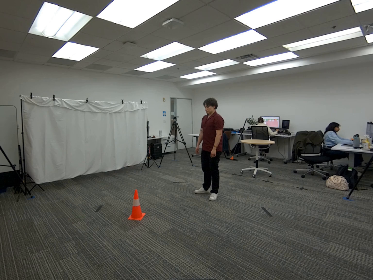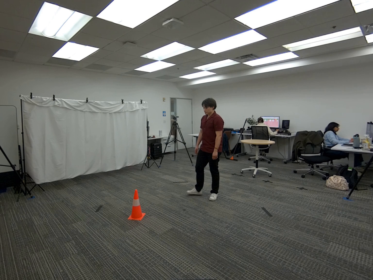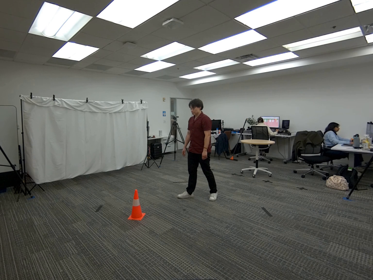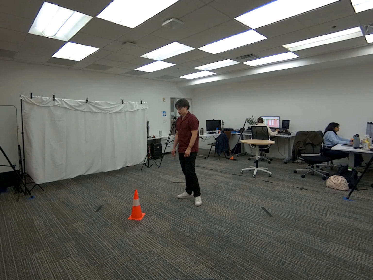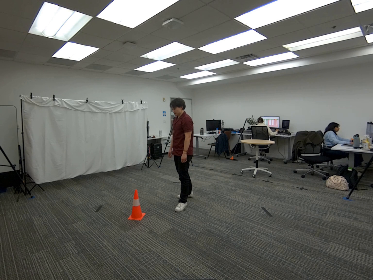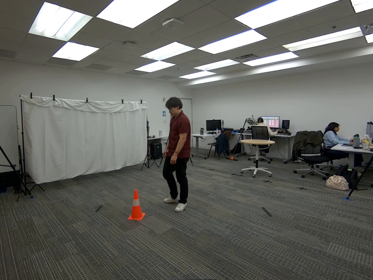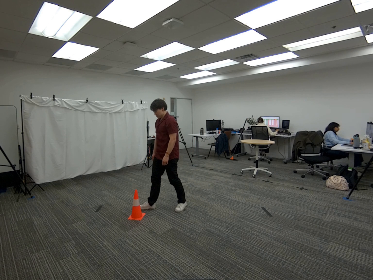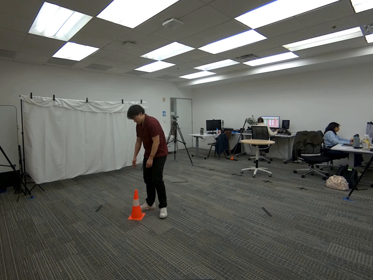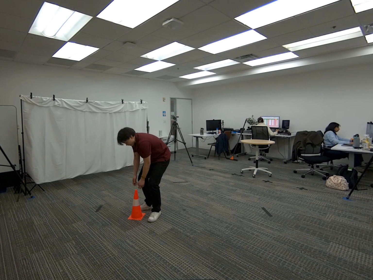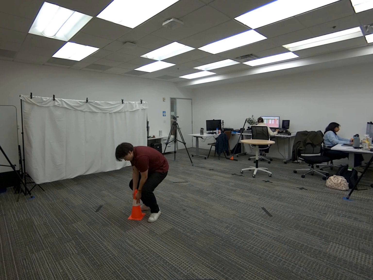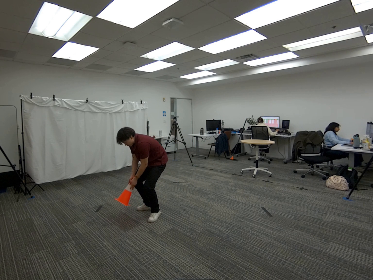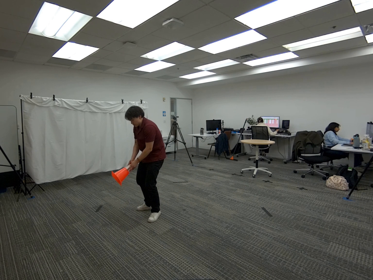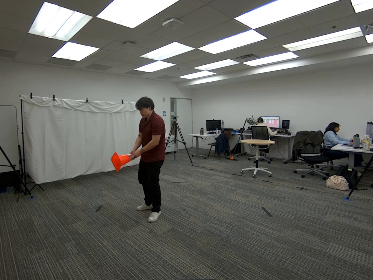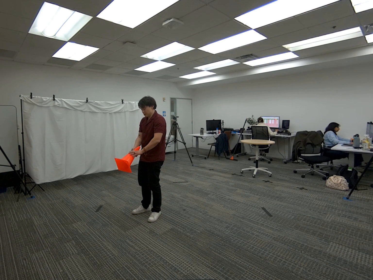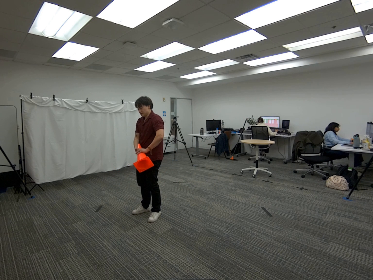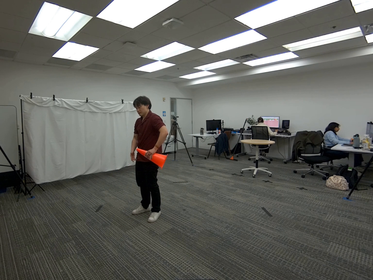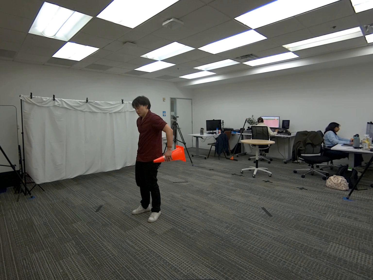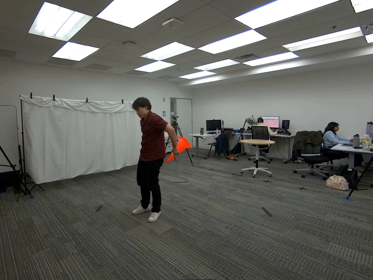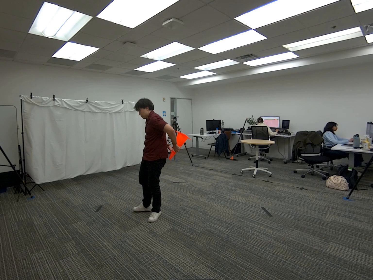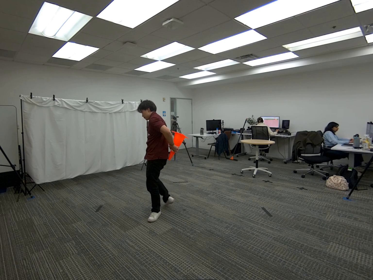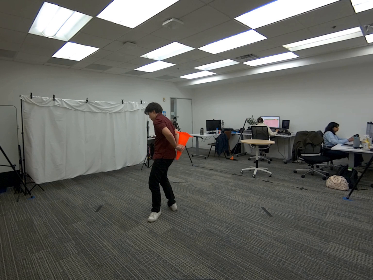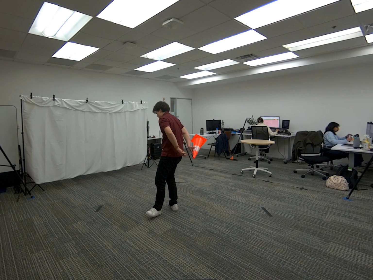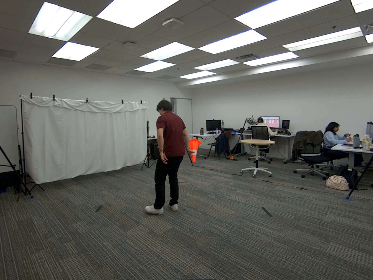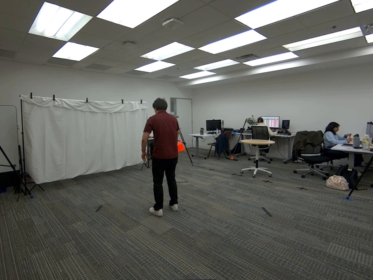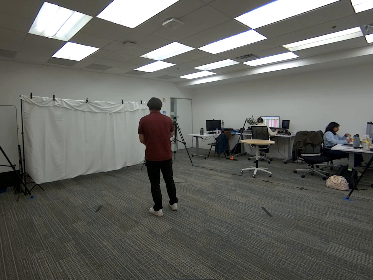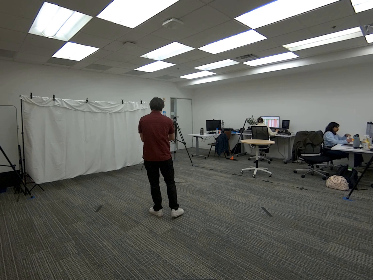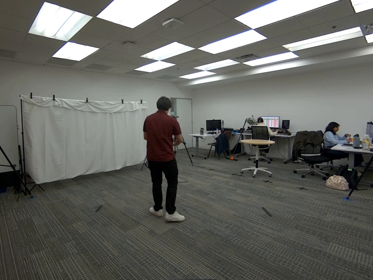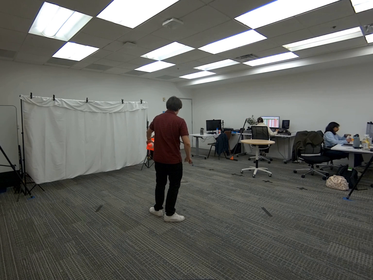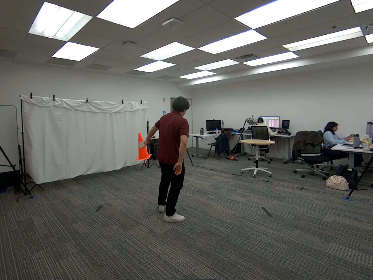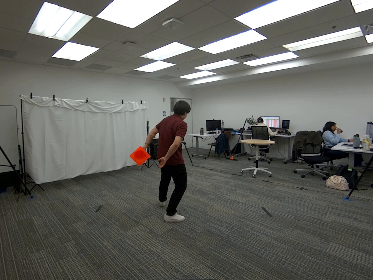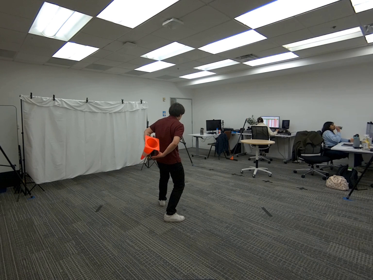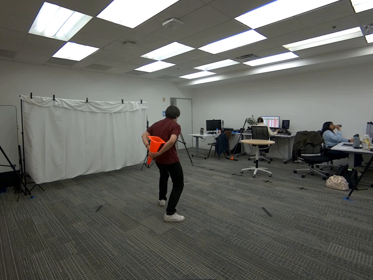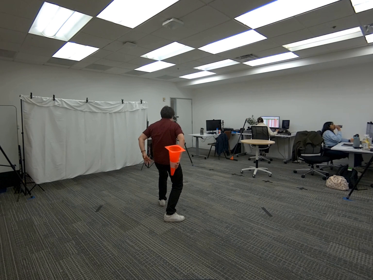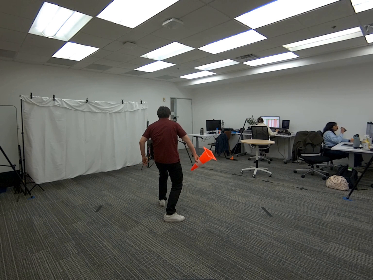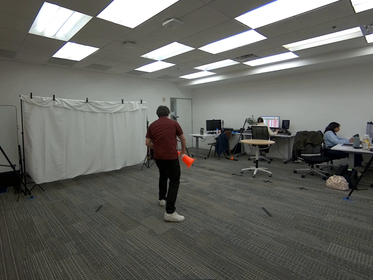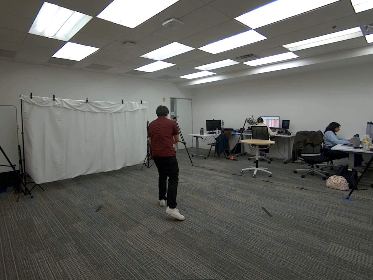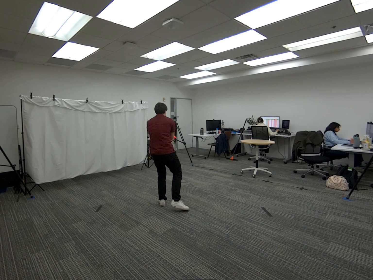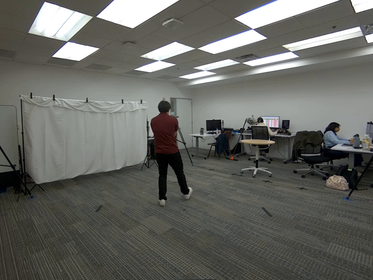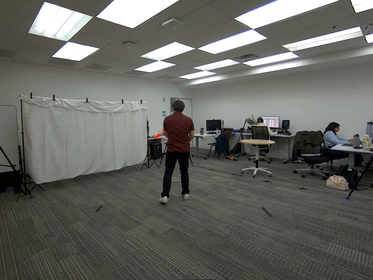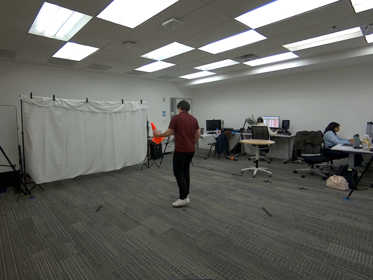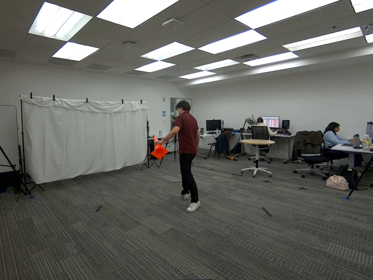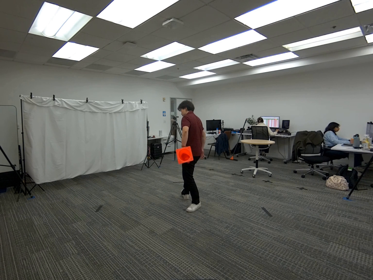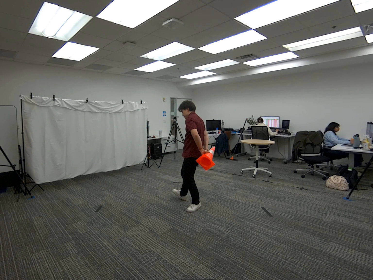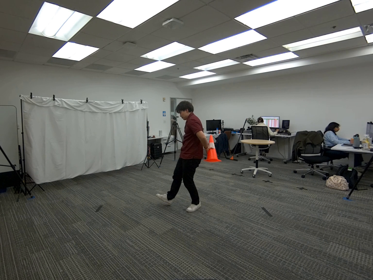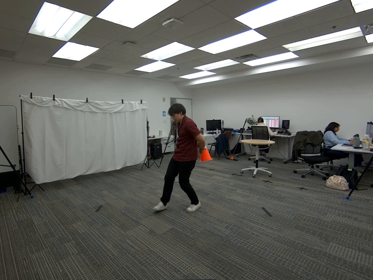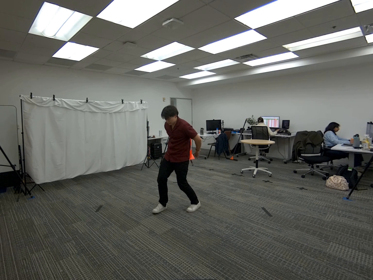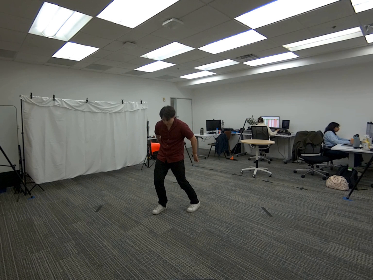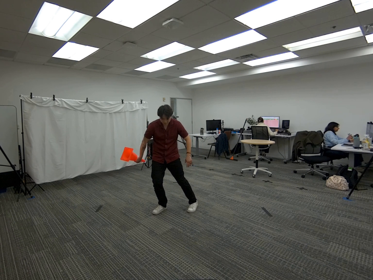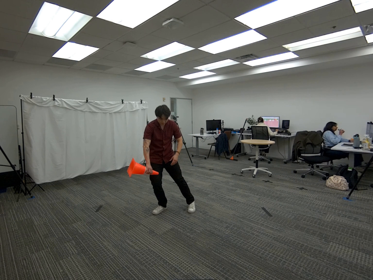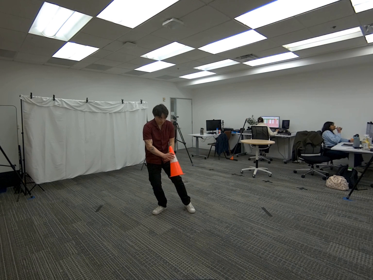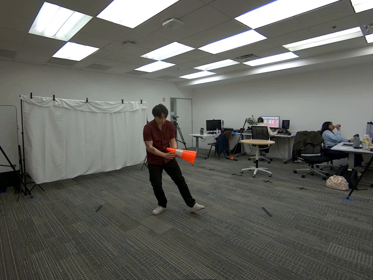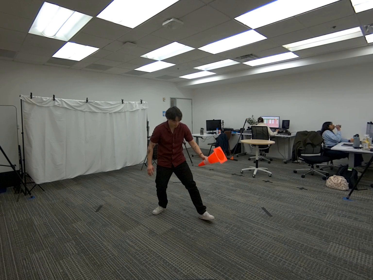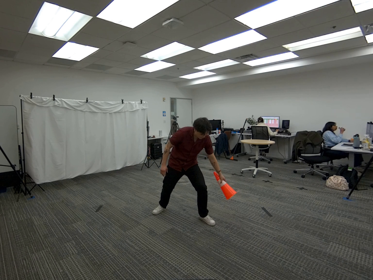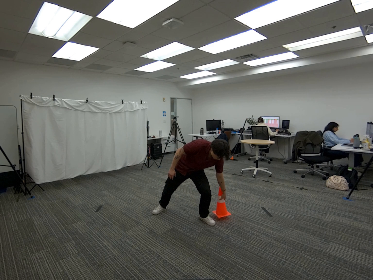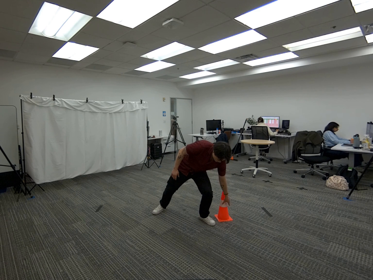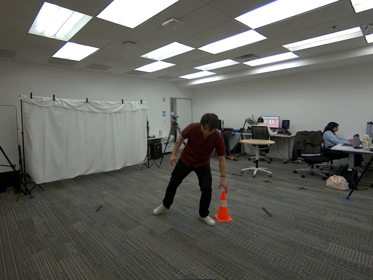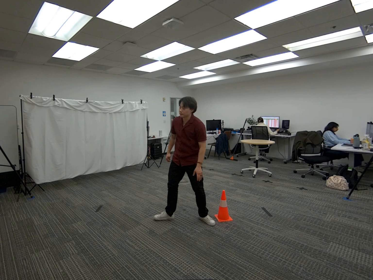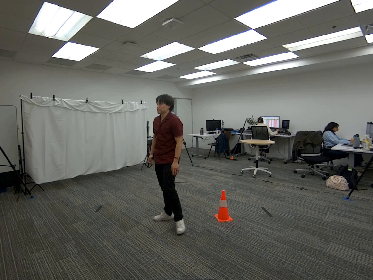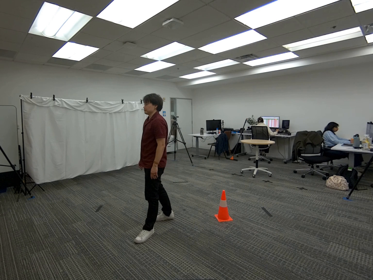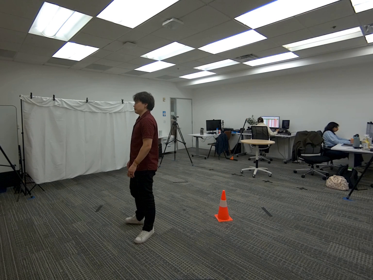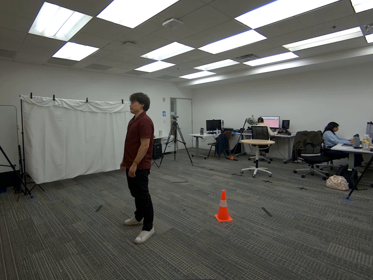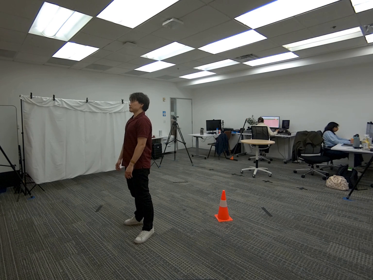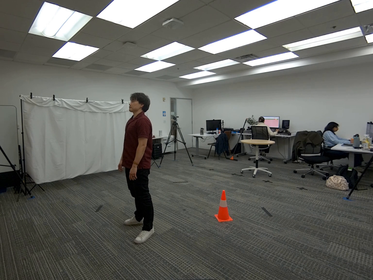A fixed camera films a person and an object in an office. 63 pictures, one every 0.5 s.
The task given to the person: Walk to the traffic cone on the ground, pick up the cone with both hands and rotate the cone around your body. Place cone back on the ground when finish.
